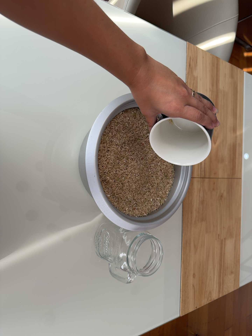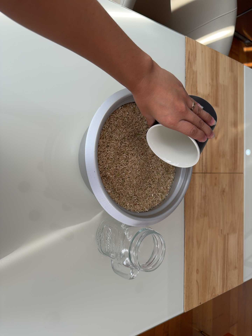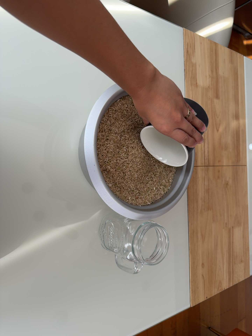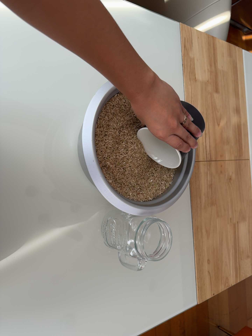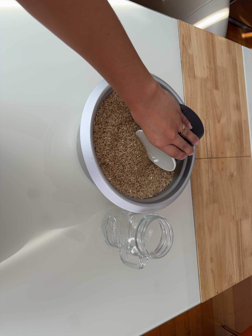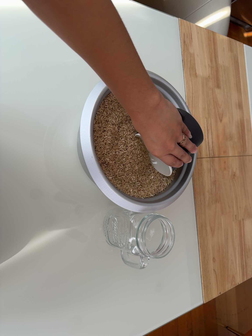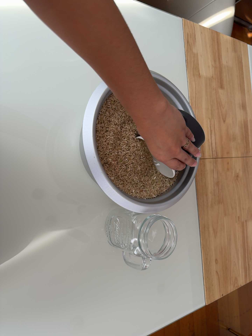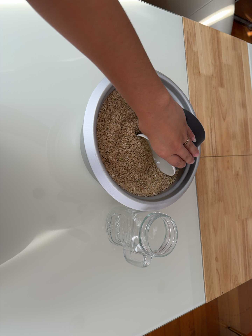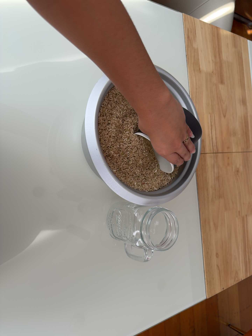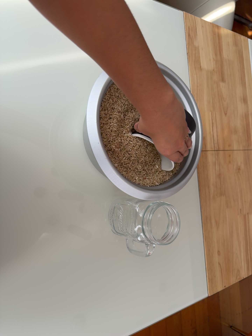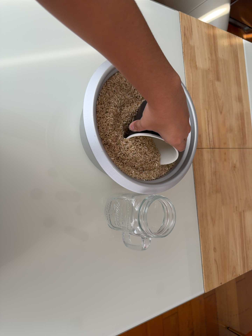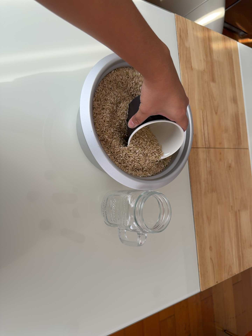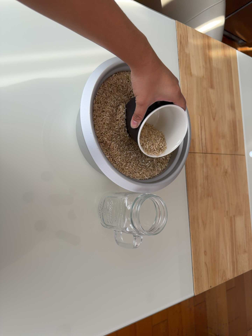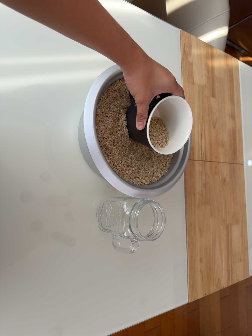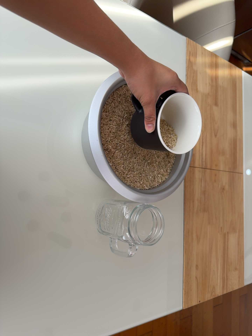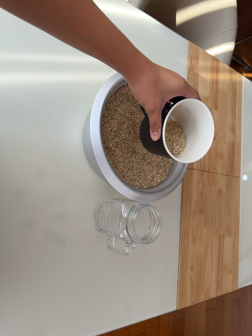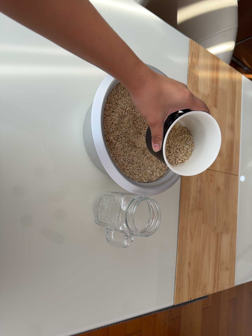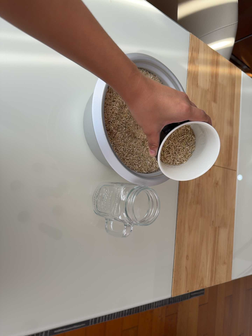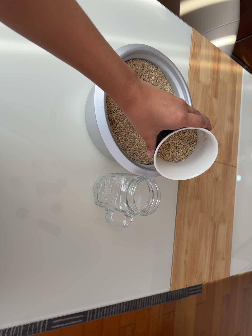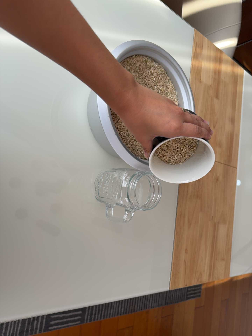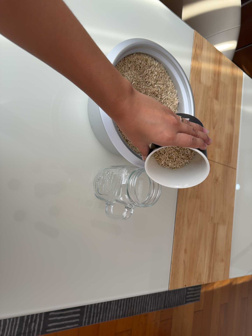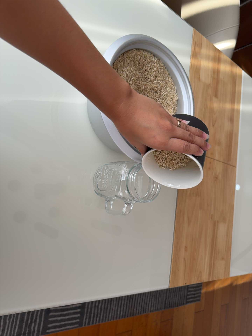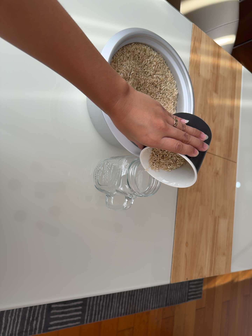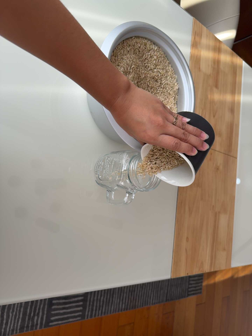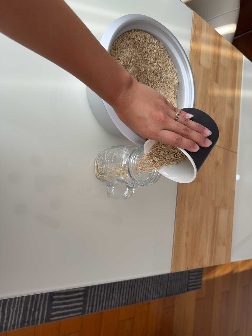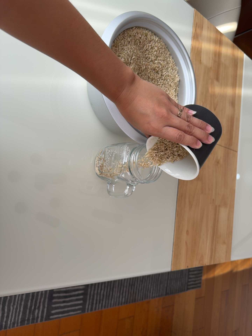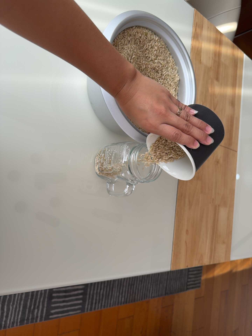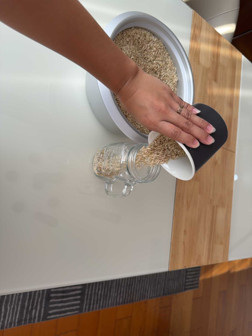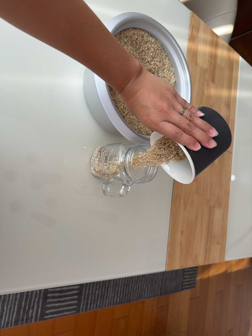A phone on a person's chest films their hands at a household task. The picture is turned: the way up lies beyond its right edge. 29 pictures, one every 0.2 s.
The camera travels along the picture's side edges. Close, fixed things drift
upward.
0.0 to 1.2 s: The camera shifts only a little, or ends up much as it began.
1.2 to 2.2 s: The camera travels toward the bottom of its view, about 5 cm, so close, fixed things drift upward.
2.2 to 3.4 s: The camera rolls about its line of sight by about 10 degrees, and the scene rotates clockwise.
3.4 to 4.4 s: The camera travels toward the bottom of its view, about 7 cm, so close, fixed things drift upward.
4.4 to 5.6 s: The camera keeps its place and its aim.
The film runs forward here.
